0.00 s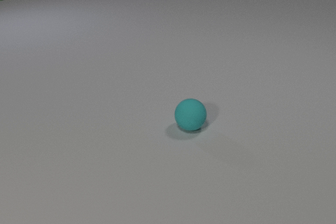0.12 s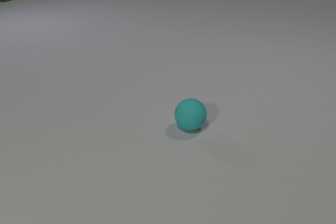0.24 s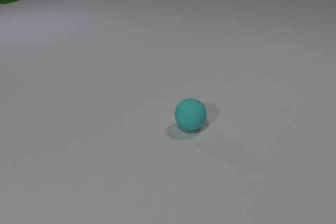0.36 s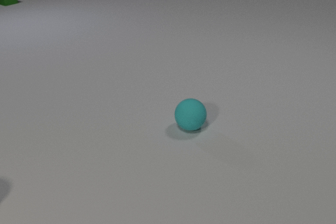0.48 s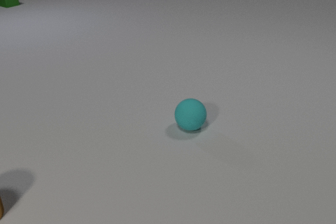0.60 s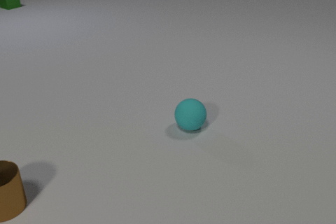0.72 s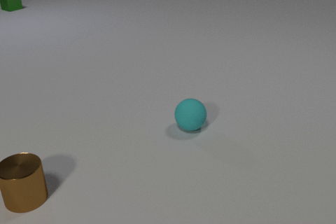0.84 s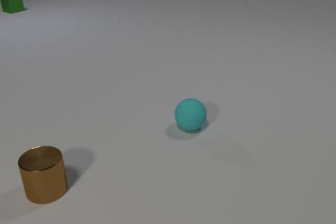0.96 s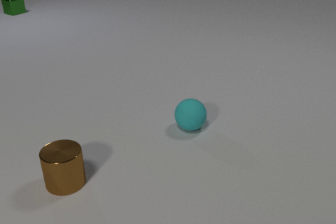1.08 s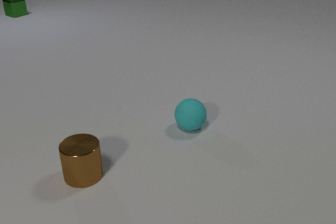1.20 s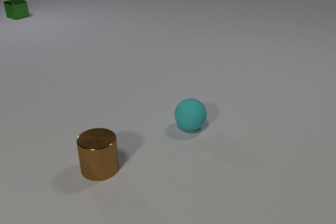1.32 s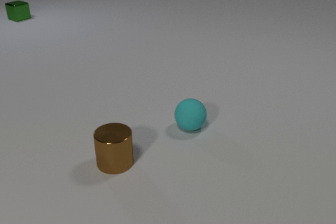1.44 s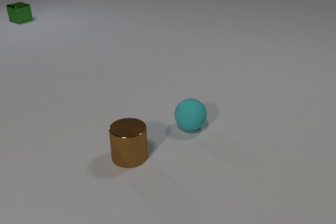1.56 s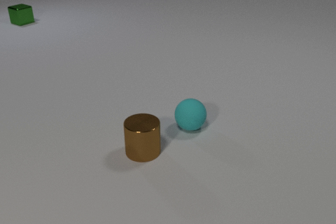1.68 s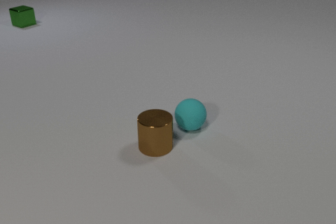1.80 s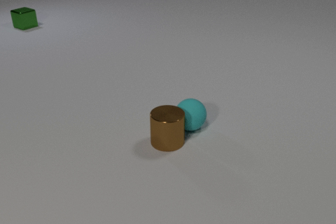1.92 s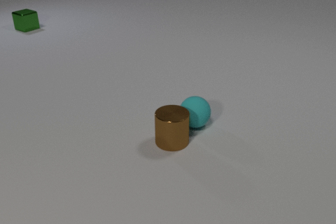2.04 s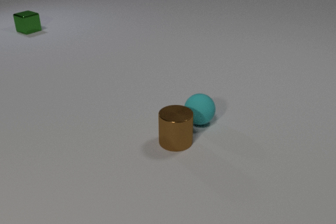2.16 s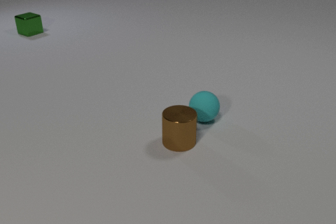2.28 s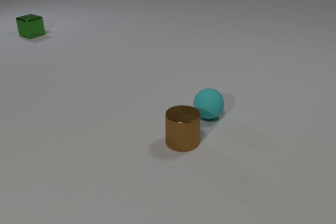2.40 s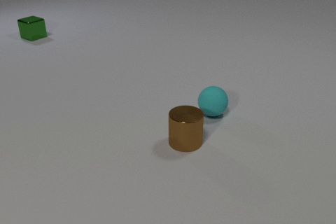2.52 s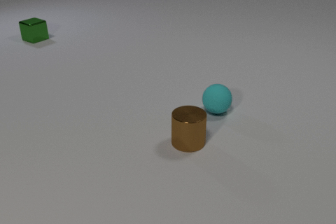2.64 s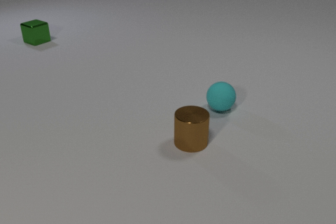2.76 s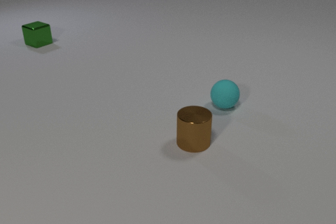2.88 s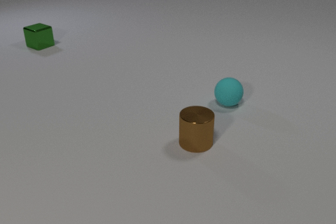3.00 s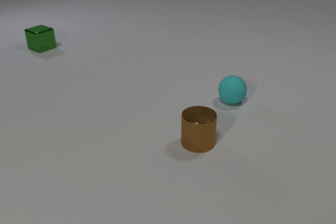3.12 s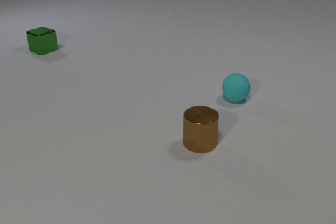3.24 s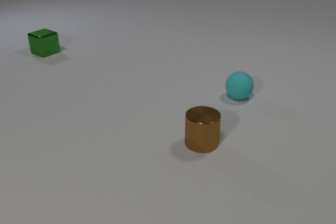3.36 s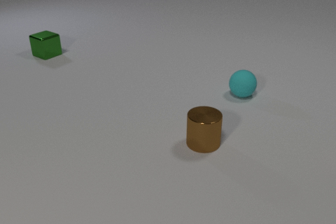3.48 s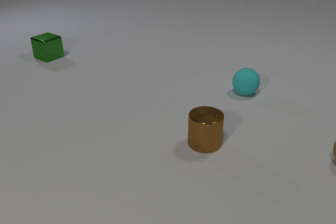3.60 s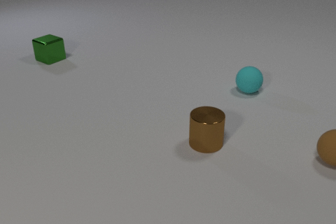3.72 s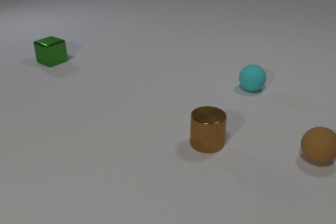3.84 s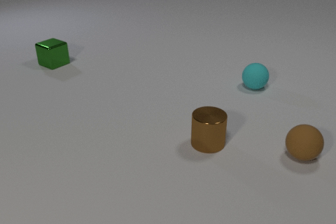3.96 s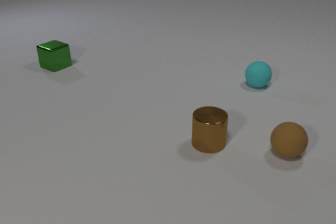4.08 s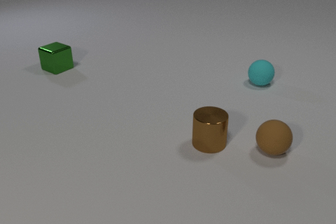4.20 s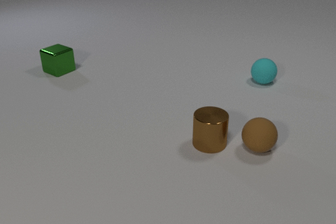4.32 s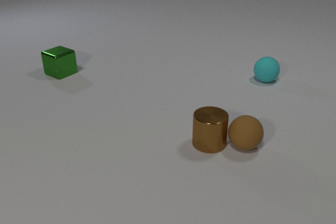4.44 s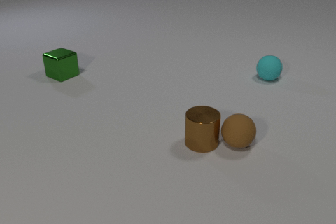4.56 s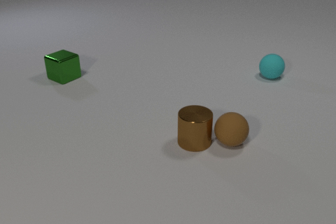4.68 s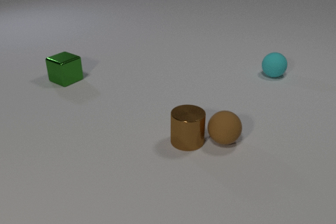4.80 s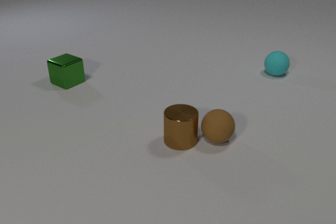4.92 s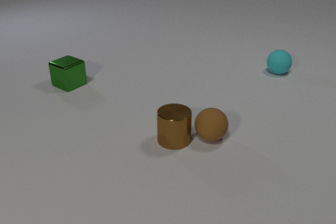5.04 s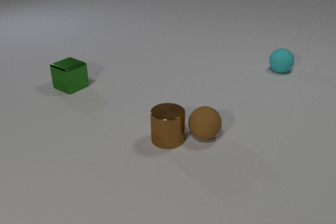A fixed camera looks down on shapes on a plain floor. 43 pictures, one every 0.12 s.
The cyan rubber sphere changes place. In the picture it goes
away from the camera.
The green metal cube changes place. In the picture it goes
toward the camera.
0.00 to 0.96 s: The brown metal cylinder comes in at the left edge, slides to the right. The green metal cube slides toward the camera.
0.96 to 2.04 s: The brown metal cylinder slides to the right and away from the camera. The cyan rubber sphere rolls away from the camera and to the right. The green metal cube slides toward the camera. The brown metal cylinder and the cyan rubber sphere collide.
2.04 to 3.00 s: The brown metal cylinder slides to the right. The cyan rubber sphere rolls away from the camera and to the right. The green metal cube slides toward the camera.
3.00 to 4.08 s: The brown metal cylinder slides to the right. The cyan rubber sphere rolls away from the camera and to the right. The brown rubber sphere comes in at the right edge, rolls to the left. The green metal cube slides toward the camera.
4.08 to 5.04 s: The brown metal cylinder slides to the left. The cyan rubber sphere rolls away from the camera and to the right. The brown rubber sphere rolls to the left. The green metal cube slides toward the camera. The brown metal cylinder and the brown rubber sphere collide.
What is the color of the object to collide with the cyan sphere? brown.
What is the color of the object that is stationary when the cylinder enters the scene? cyan.
How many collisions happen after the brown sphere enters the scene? 1.
